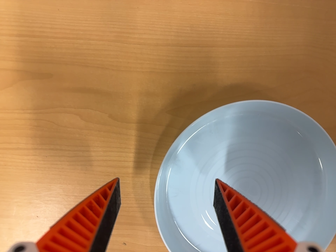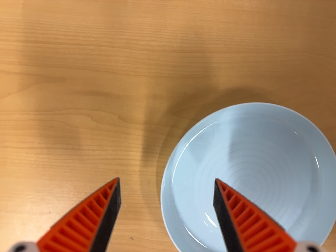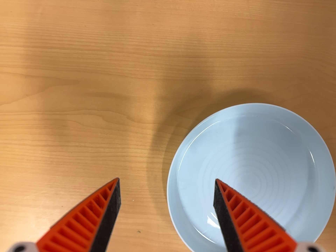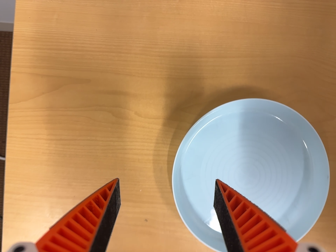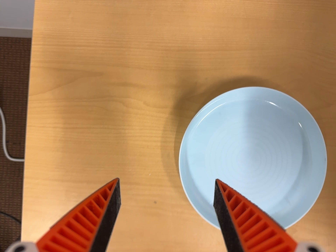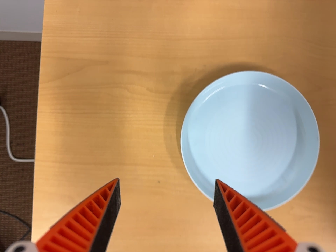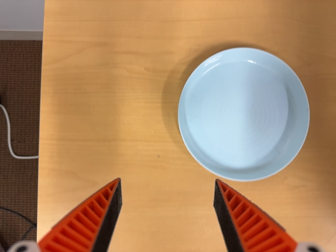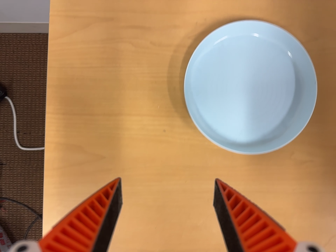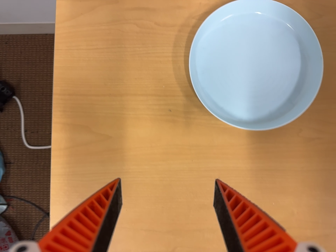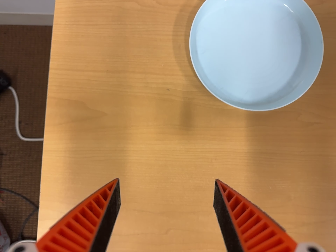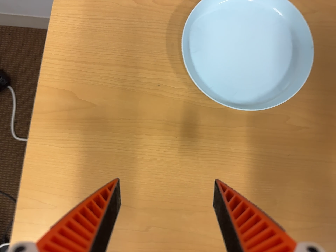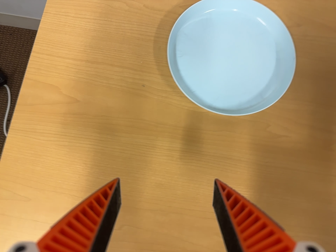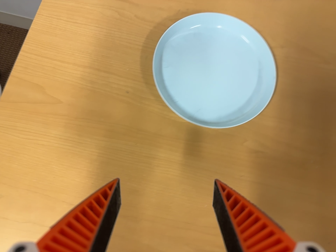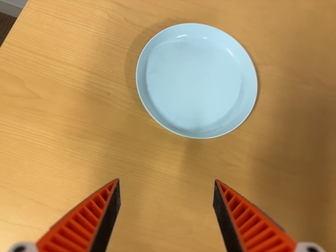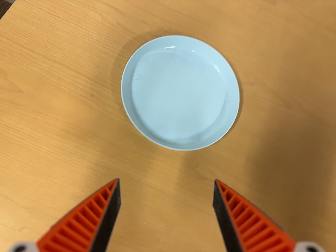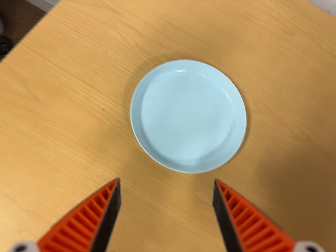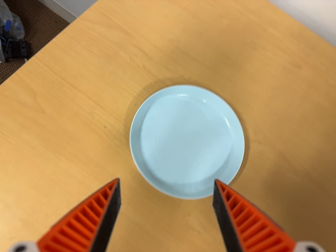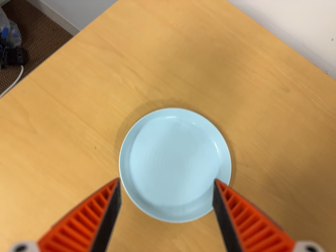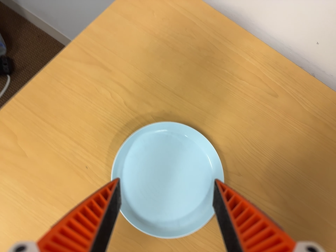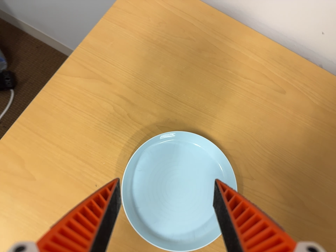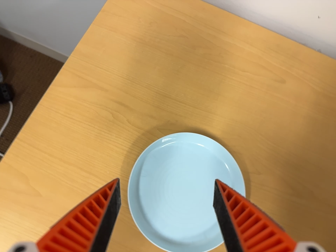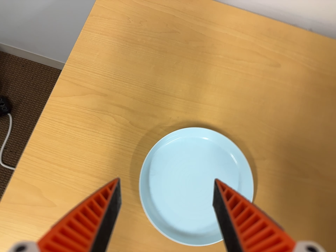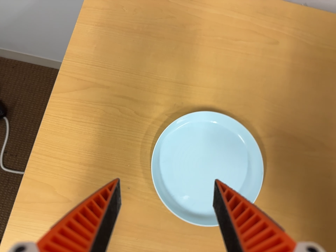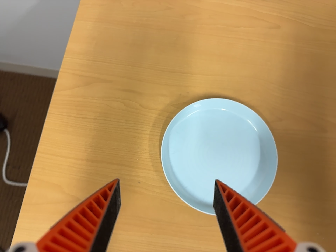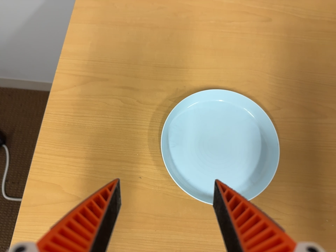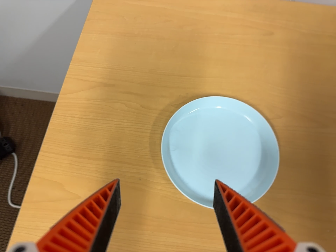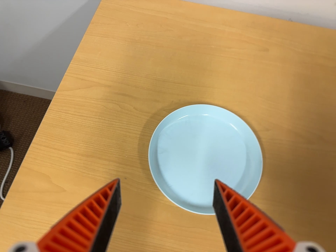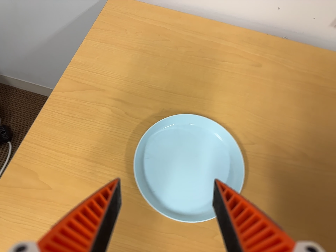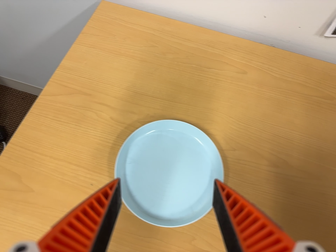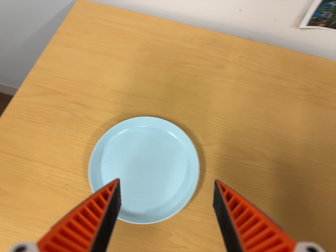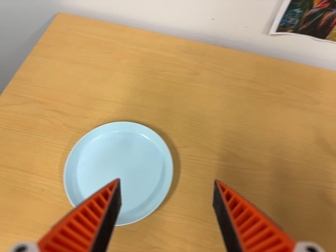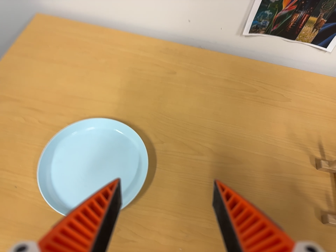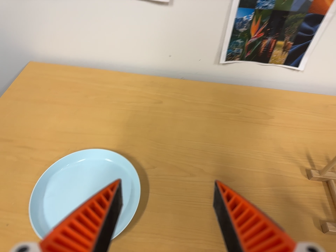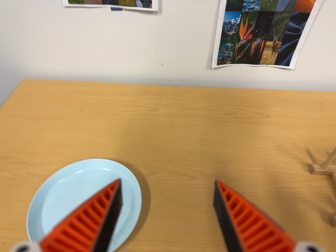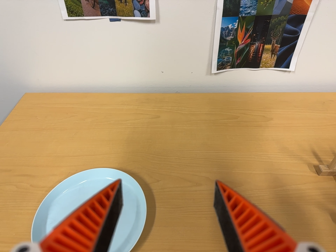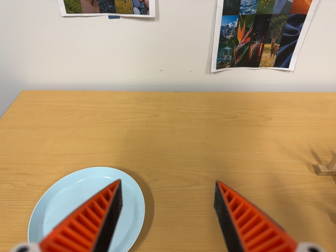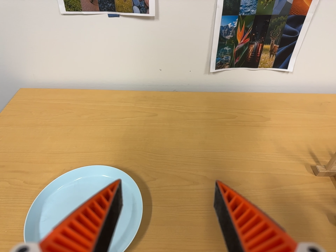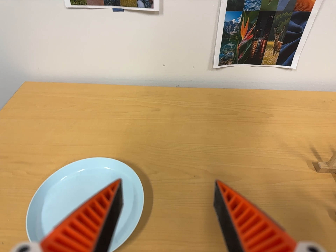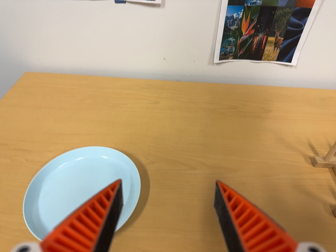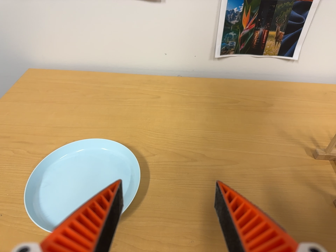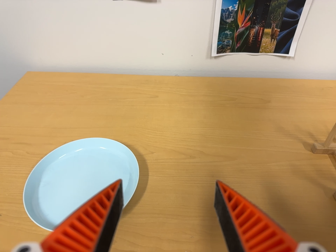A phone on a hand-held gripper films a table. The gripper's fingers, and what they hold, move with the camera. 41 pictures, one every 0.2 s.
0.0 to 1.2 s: The camera travels toward the bottom of its view and backward, about 16 cm.
1.2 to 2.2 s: The camera travels toward the bottom of its view, about 16 cm. Its aim tips toward the top of its view by about 10 degrees. It rolls about its line of sight by about 10 degrees, and the scene rotates clockwise.
2.2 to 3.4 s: The camera travels to its right and toward the top of its view, about 12 cm, so close, fixed things drift to the left. Its aim tips toward the top of its view by about 10 degrees, and the scene shifts downward. It rolls about its line of sight by about 30 degrees, and the scene rotates clockwise.
3.4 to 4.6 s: The camera travels toward the top of its view, about 5 cm. It rolls about its line of sight by about 30 degrees, and the scene rotates counterclockwise.
4.6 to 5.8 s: The camera travels to its right and toward the bottom of its view, about 14 cm, so close, fixed things drift to the left. Its aim tips toward the top of its view by about 10 degrees.
5.8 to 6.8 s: The camera travels toward the bottom of its view and to its right, about 12 cm. Its aim tips toward the top of its view by about 20 degrees. It rolls about its line of sight by about 15 degrees, and the scene rotates counterclockwise.
6.8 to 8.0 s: The camera travels toward the bottom of its view, about 7 cm, so close, fixed things drift upward.
The film runs backward here.
